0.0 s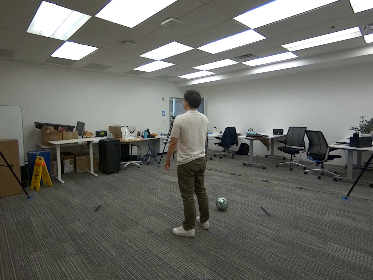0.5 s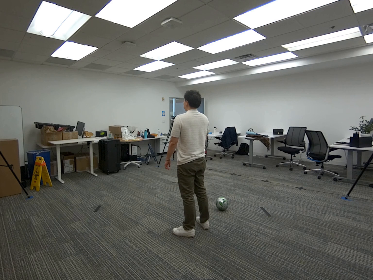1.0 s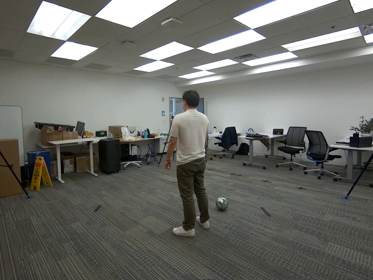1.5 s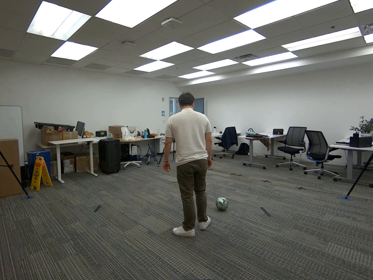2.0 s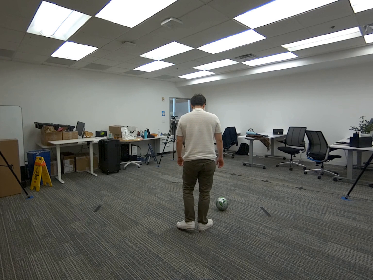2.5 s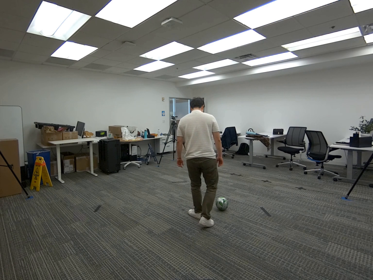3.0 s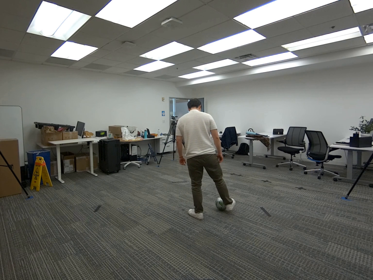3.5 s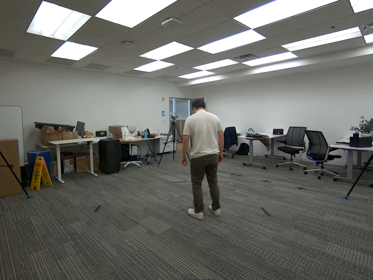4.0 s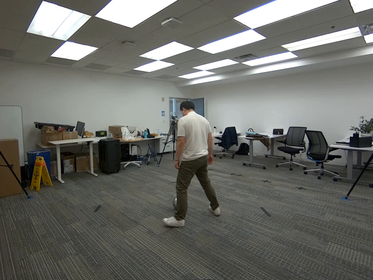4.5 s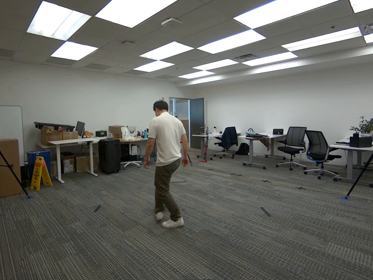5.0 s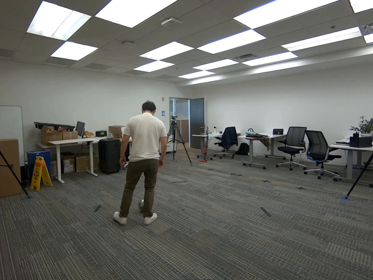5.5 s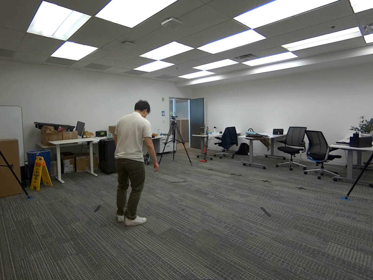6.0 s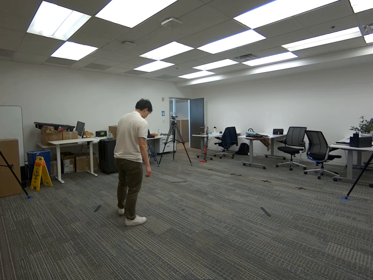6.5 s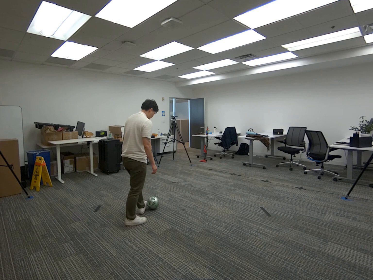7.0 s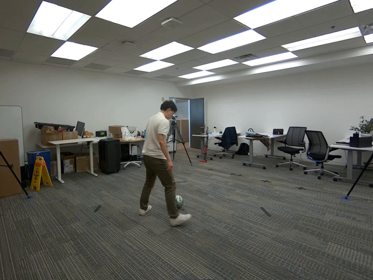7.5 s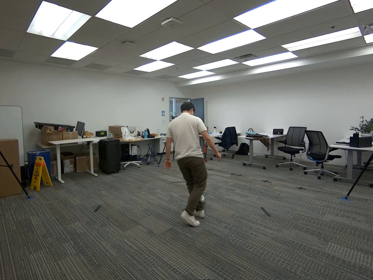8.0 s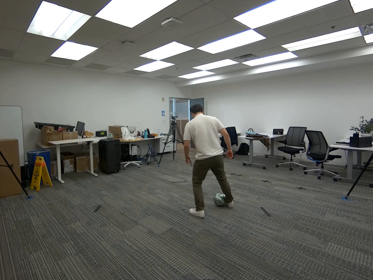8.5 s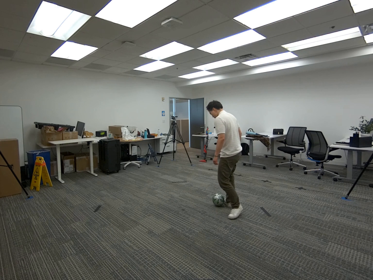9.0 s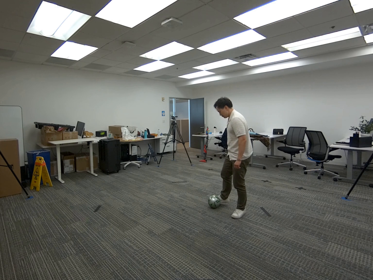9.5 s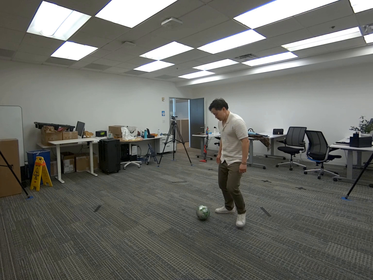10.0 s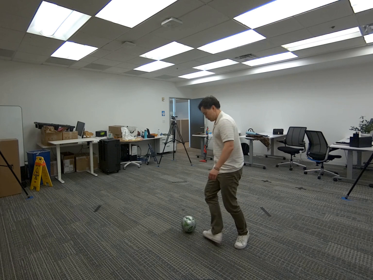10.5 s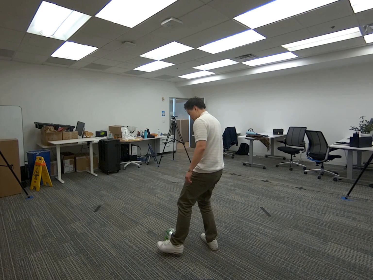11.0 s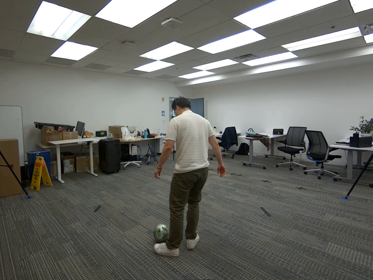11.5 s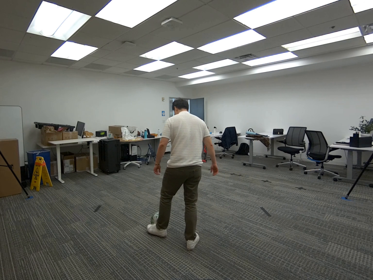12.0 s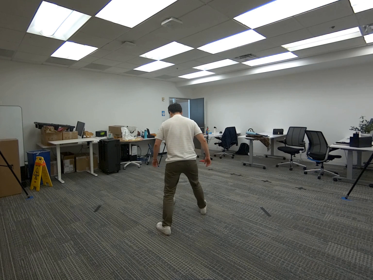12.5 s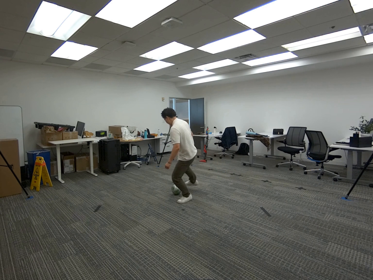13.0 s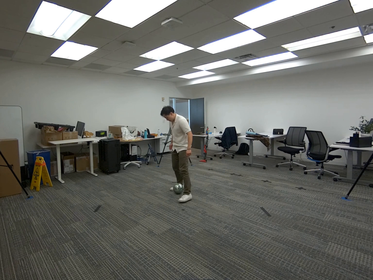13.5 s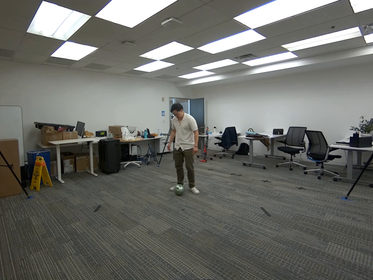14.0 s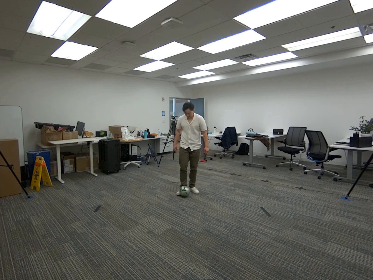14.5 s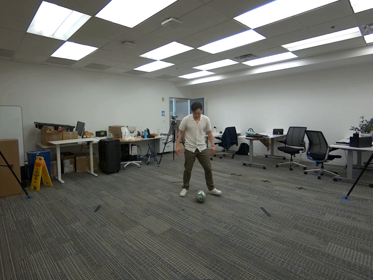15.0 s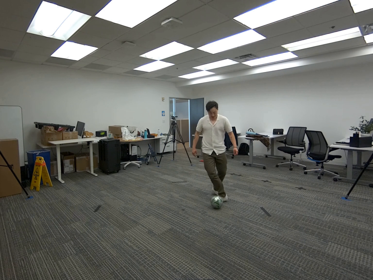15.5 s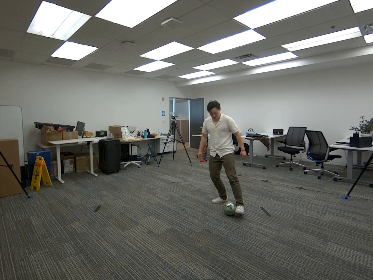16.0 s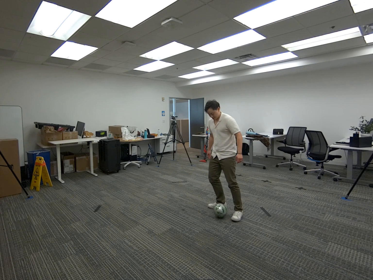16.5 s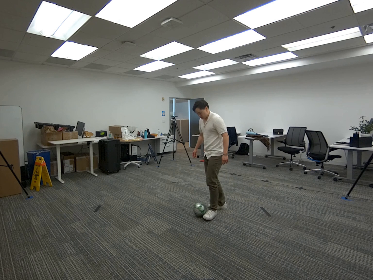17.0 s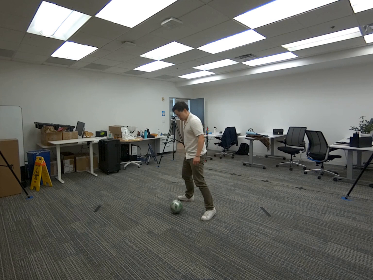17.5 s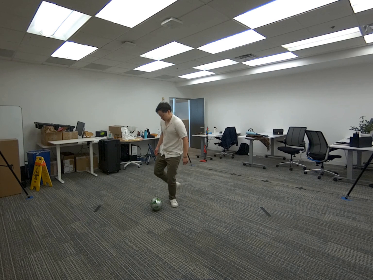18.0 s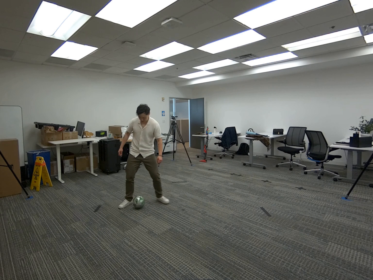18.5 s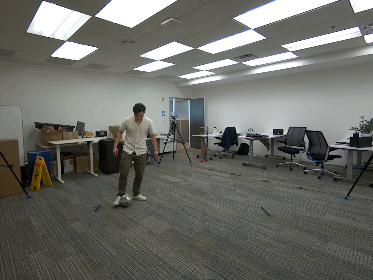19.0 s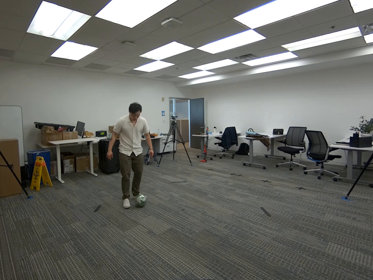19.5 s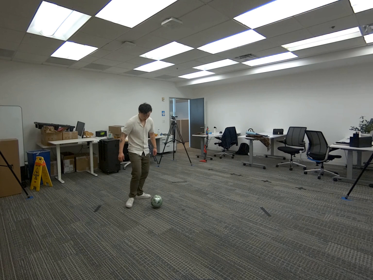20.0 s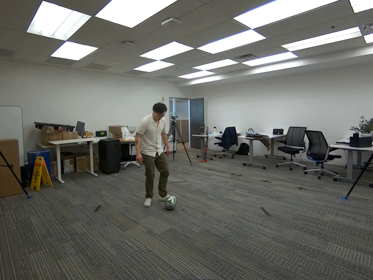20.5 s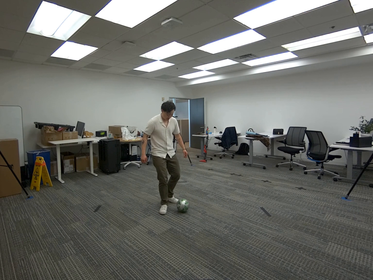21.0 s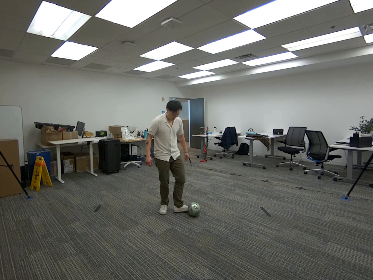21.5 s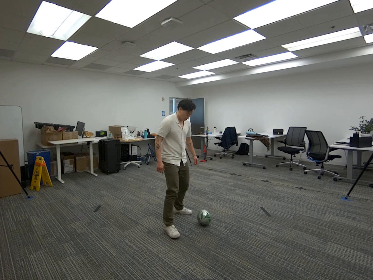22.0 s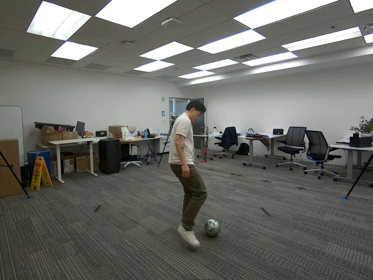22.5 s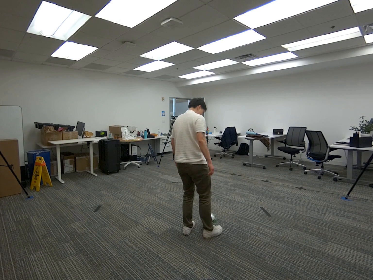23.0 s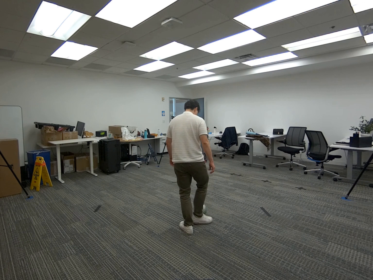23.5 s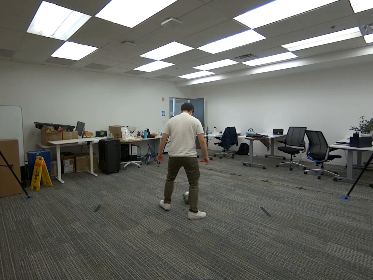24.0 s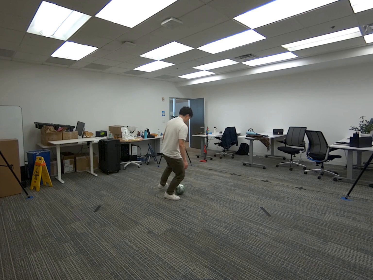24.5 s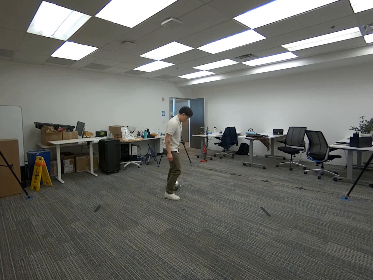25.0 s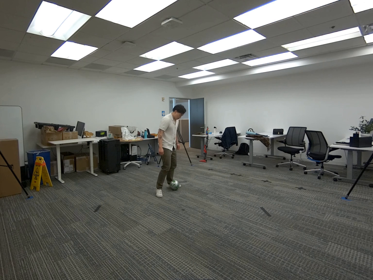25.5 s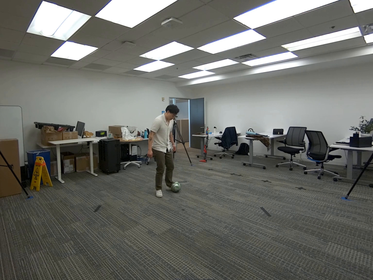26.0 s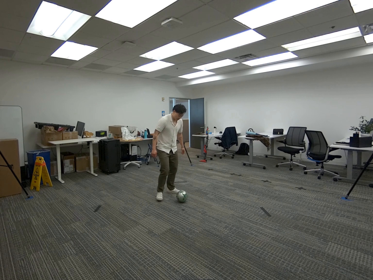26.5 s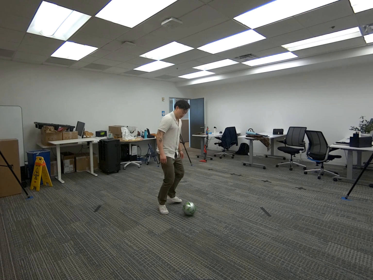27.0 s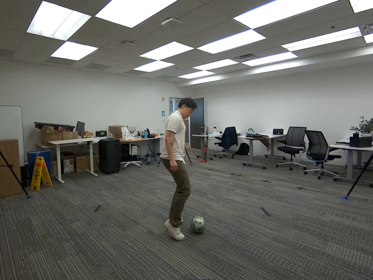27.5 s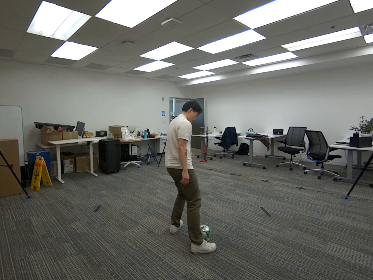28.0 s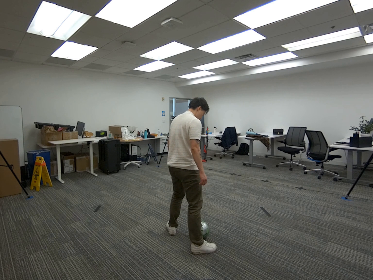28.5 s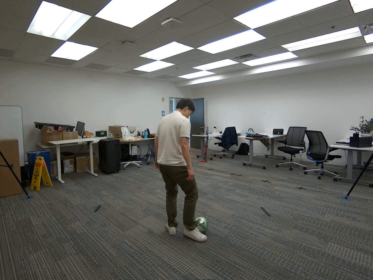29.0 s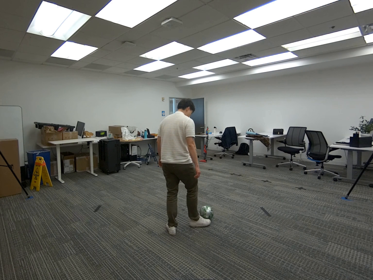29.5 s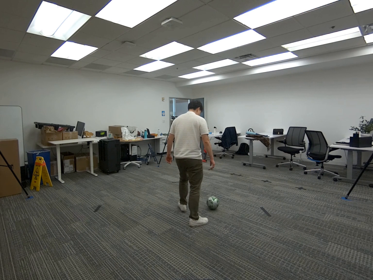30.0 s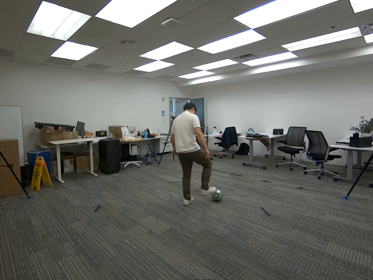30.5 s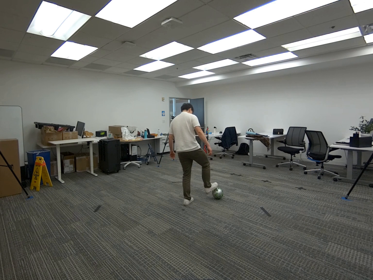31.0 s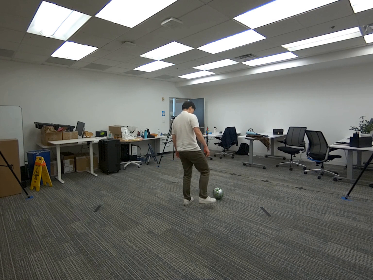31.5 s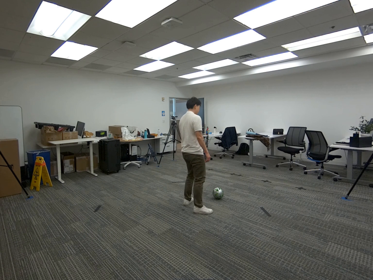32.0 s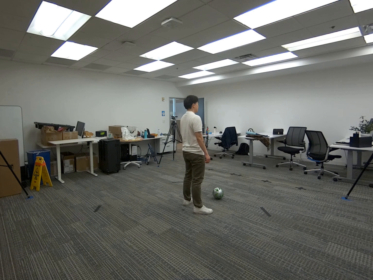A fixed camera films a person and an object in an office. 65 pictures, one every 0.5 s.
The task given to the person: Walk up to the soccer ball and proceed to pass the soccer ball side to side within the bounding area.
